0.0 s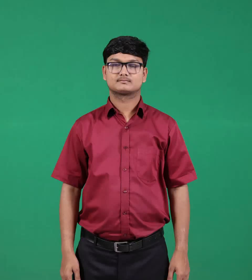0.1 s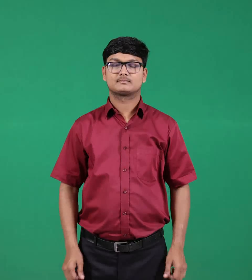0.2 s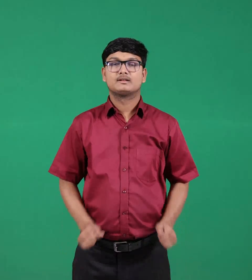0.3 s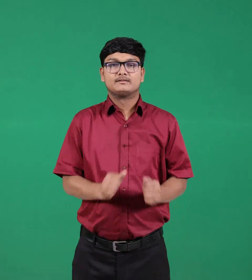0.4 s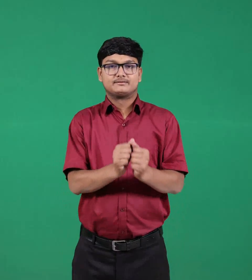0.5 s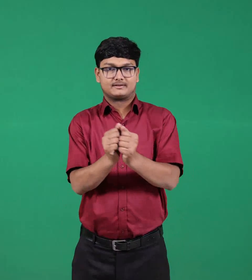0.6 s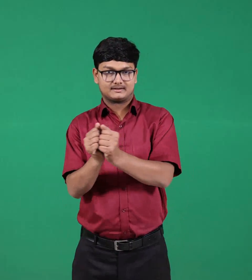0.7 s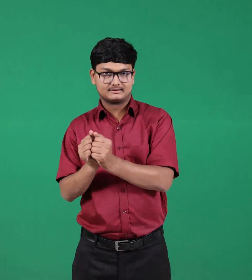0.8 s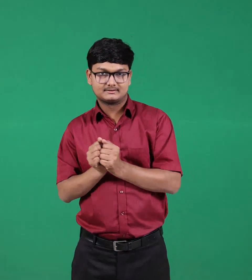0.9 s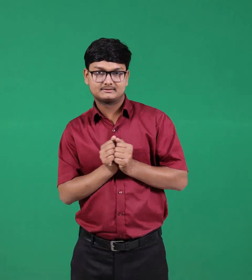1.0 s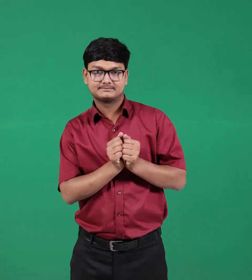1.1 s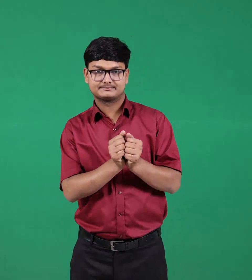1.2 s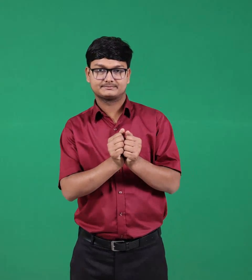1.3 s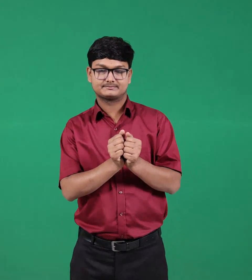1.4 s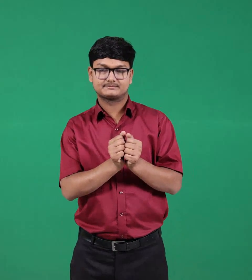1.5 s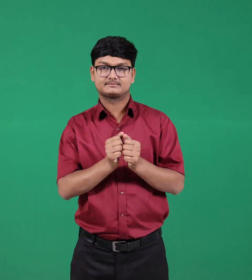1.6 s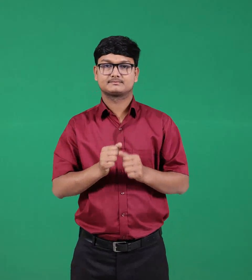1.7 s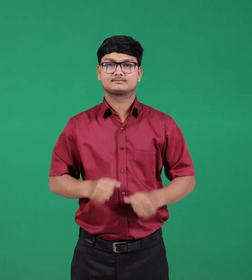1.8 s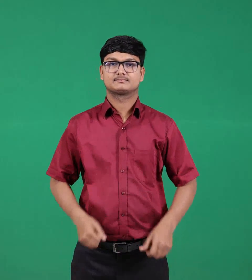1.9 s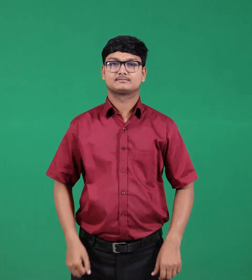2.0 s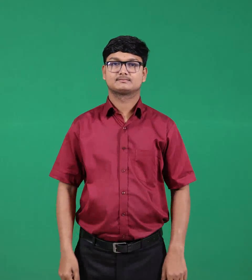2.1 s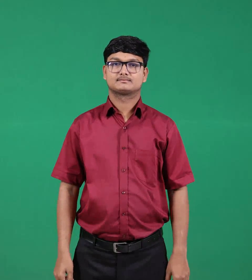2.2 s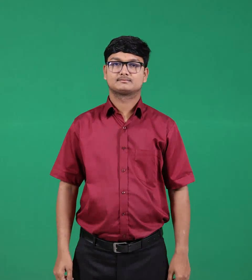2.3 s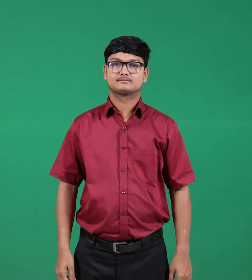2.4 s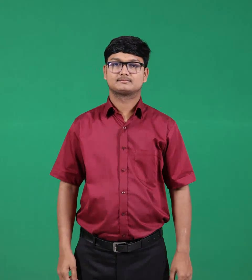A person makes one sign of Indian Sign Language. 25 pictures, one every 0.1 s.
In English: with
